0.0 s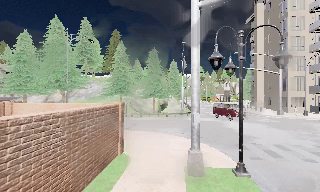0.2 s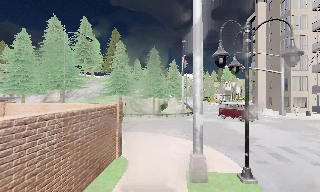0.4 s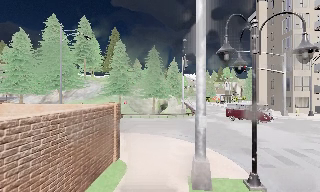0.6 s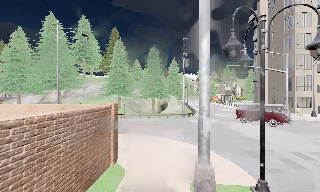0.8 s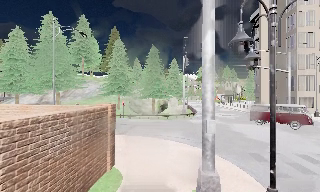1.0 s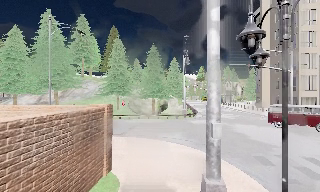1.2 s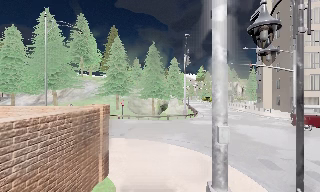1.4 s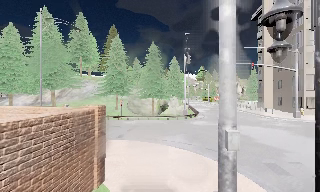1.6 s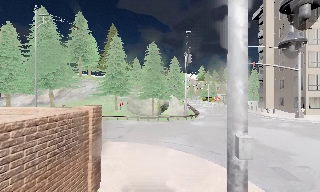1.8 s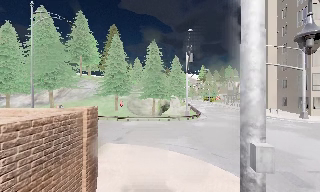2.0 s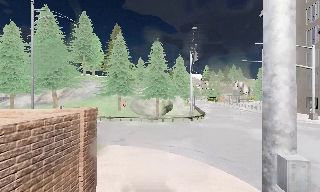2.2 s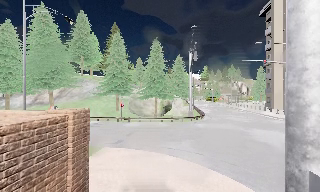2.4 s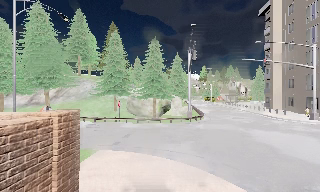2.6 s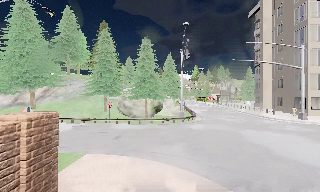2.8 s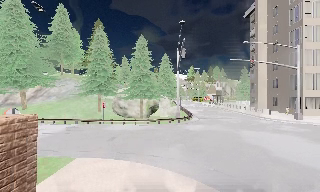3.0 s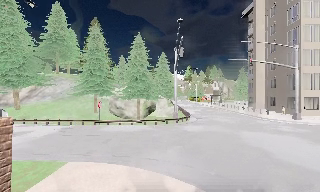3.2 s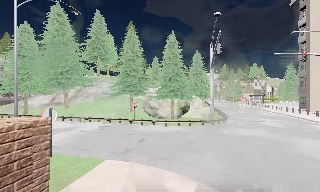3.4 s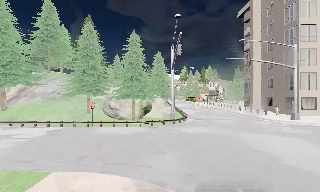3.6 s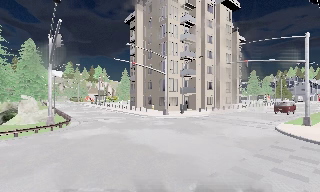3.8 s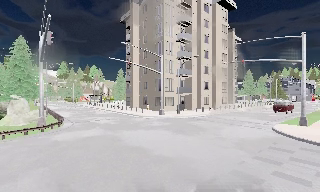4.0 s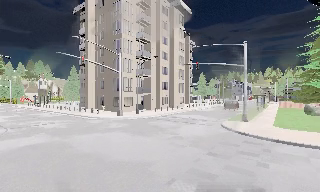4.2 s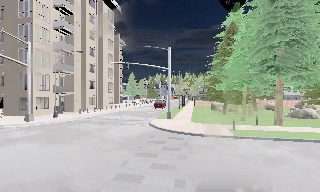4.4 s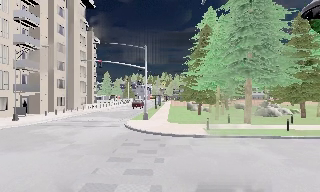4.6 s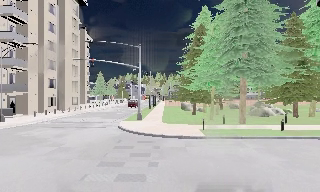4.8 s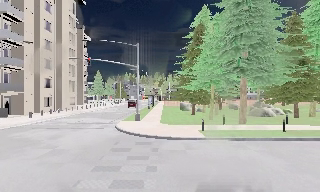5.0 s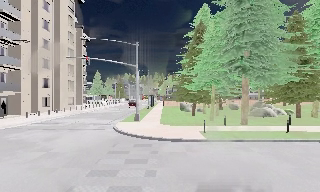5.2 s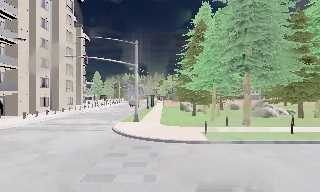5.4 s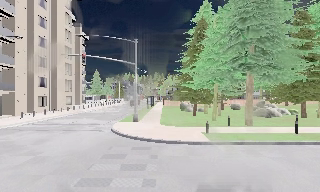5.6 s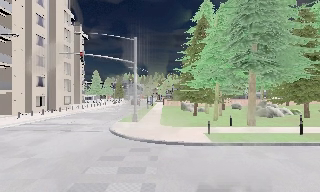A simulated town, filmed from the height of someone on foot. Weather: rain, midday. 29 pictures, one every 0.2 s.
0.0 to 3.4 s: The camera travels forward, about 6 m, so what stands in front looms larger.
3.4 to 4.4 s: The camera pans to its right, which is clockwise from overhead, by about 85 degrees. It travels forward, about 2 m.
4.4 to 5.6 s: The camera travels forward, about 2 m, so what stands in front looms larger.
The film runs forward here.
